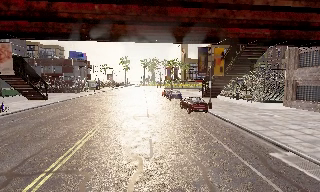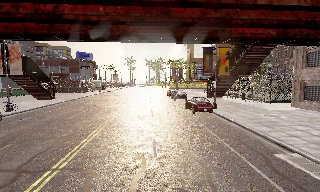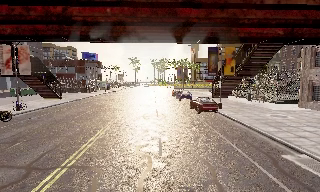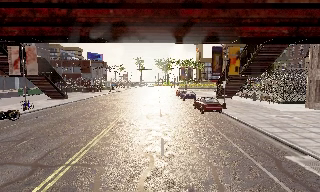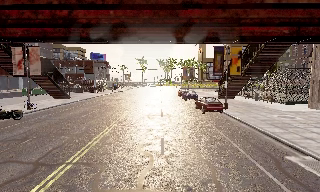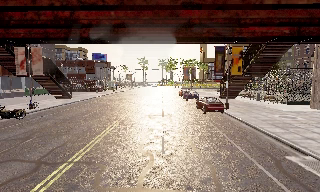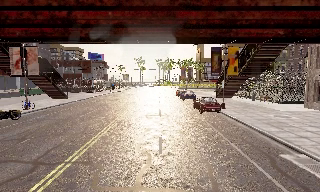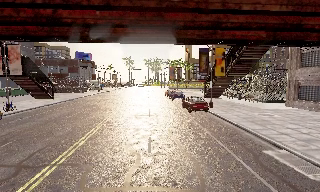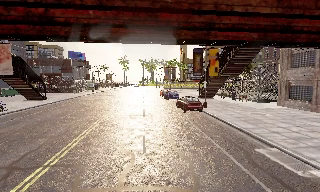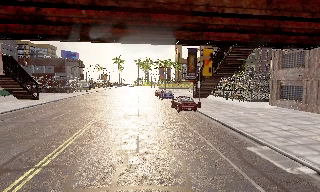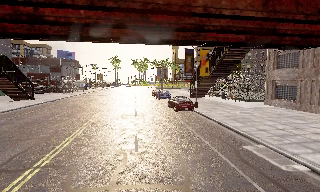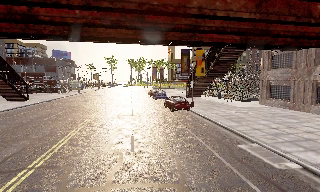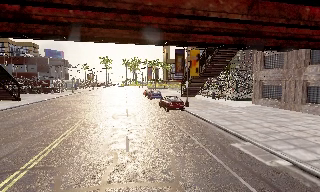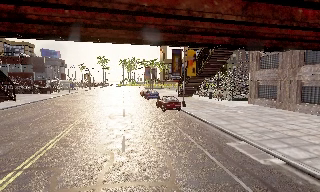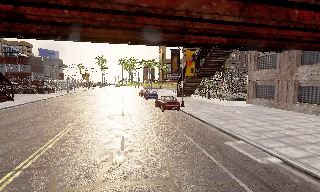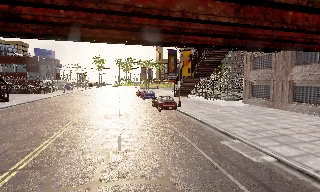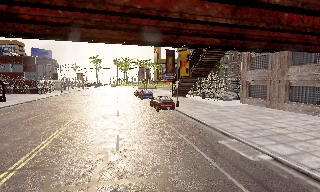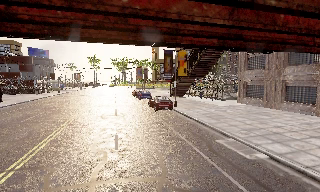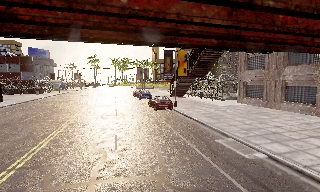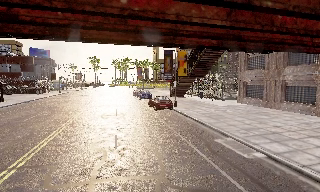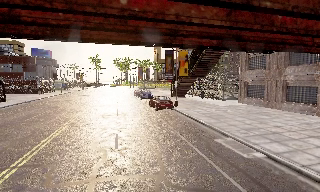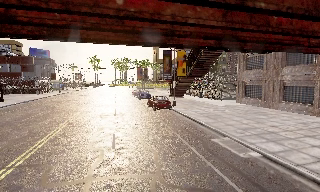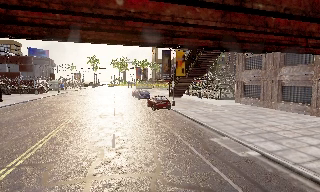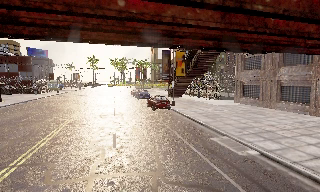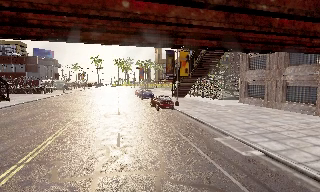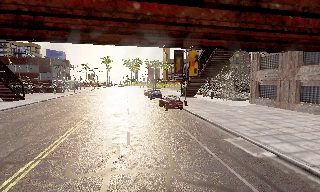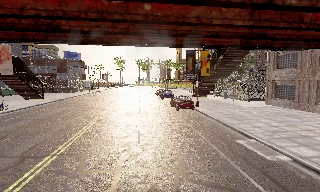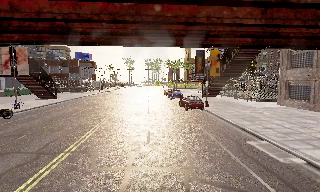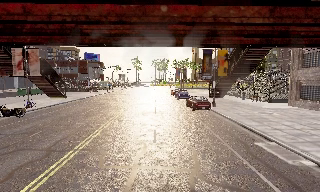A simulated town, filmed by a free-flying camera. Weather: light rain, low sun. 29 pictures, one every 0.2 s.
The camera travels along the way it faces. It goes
backward.
0.0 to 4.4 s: The camera travels backward and to its right, about 1.5 m, so what stands in front gets smaller.
4.4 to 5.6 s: The camera pans to its left, which is counterclockwise from overhead, by about 15 degrees.
The film runs backward here.
